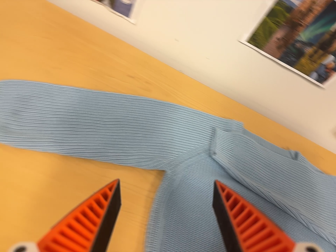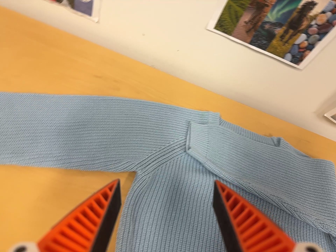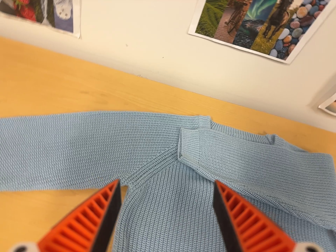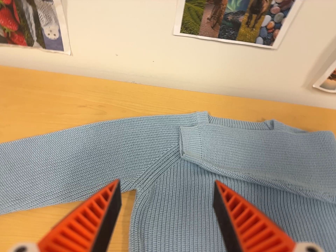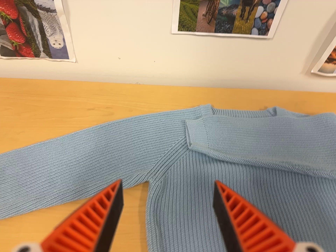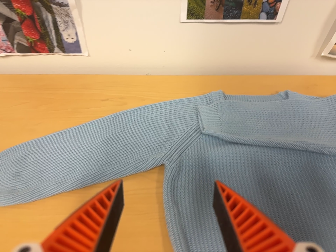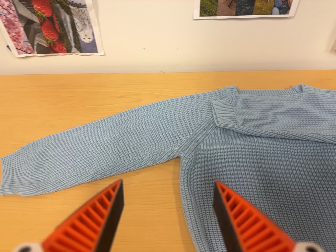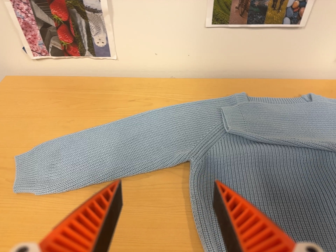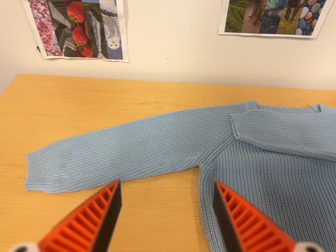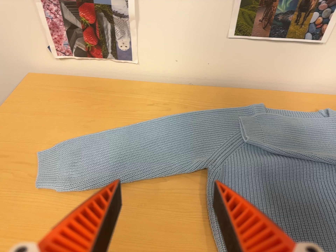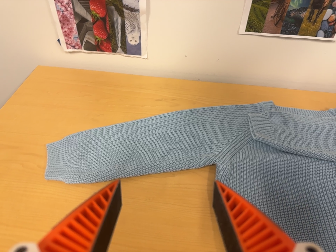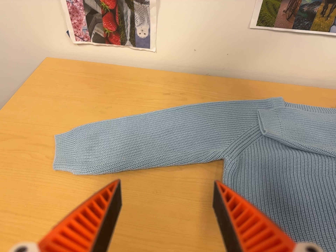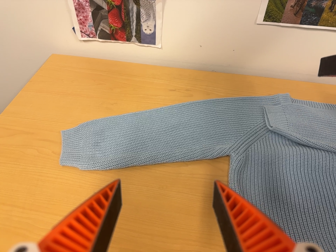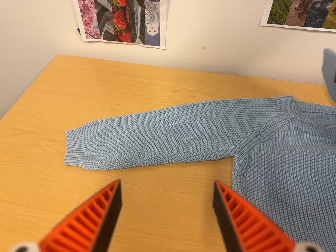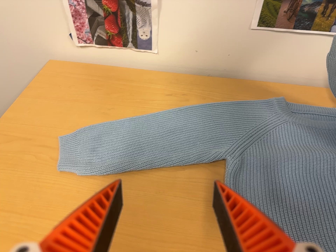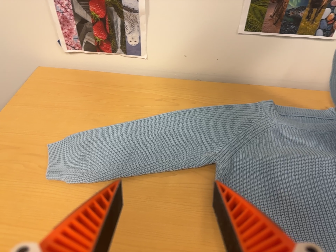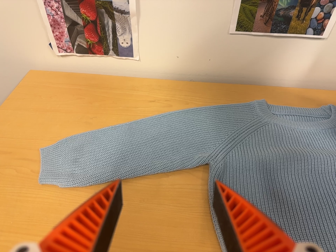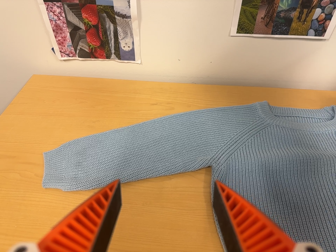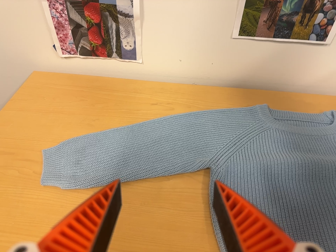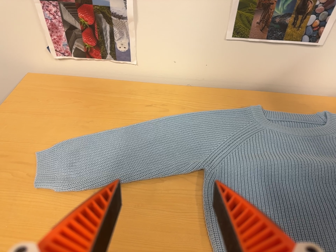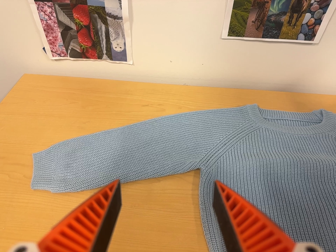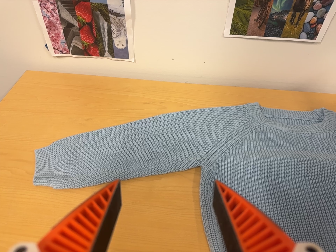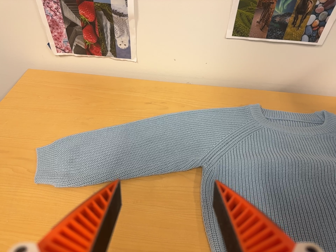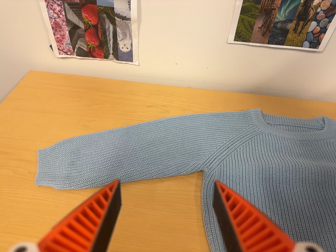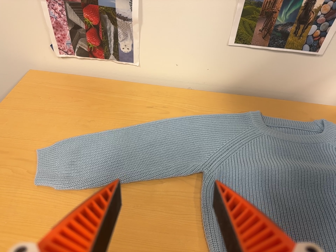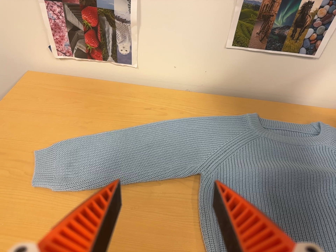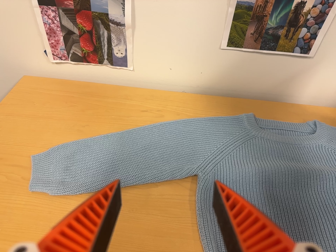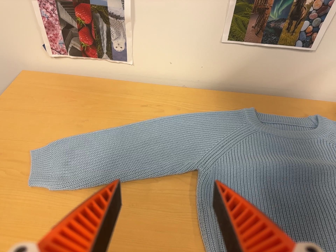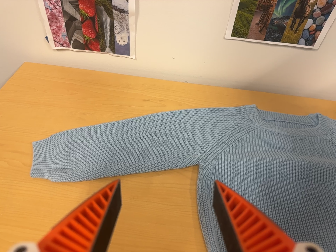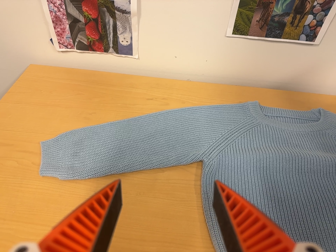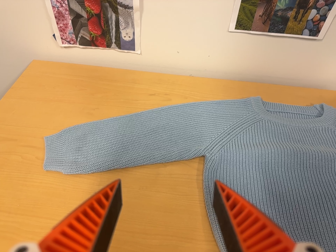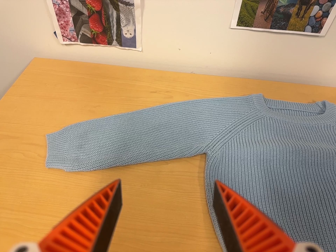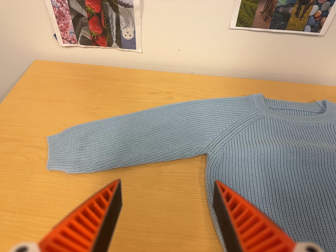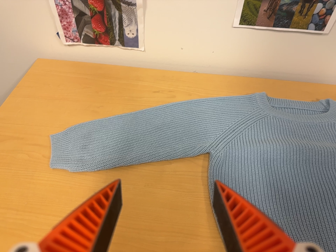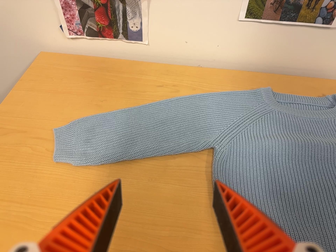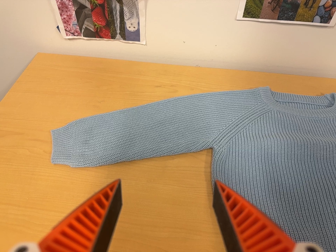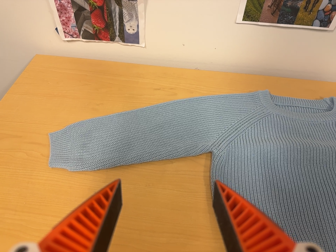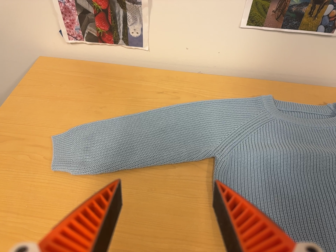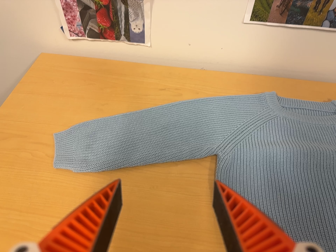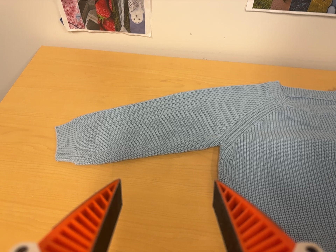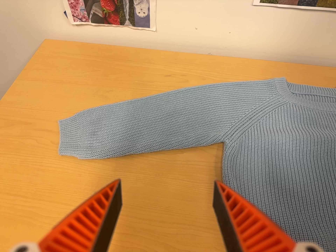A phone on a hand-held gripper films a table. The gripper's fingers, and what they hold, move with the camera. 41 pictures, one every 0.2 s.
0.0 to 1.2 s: The camera travels to its right and toward the bottom of its view, about 9 cm. It rolls about its line of sight by about 25 degrees, and the scene rotates counterclockwise.
1.2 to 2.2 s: The camera travels to its left, about 6 cm, so close, fixed things drift to the right.
2.2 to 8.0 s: The camera shifts only a little, or ends up much as it began.
The film runs backward here.
